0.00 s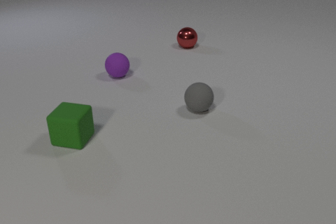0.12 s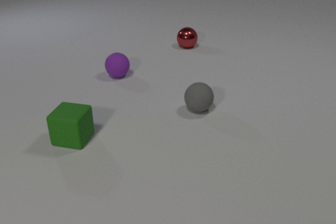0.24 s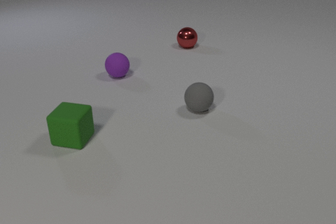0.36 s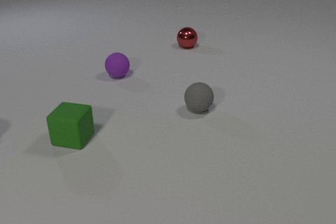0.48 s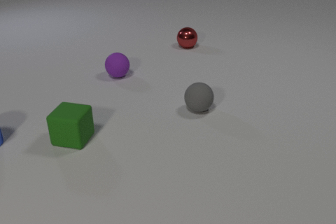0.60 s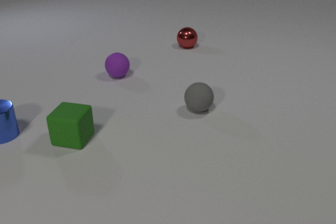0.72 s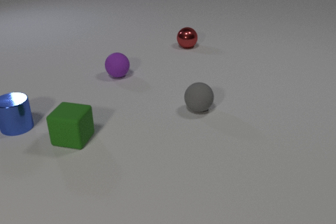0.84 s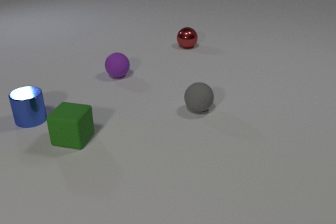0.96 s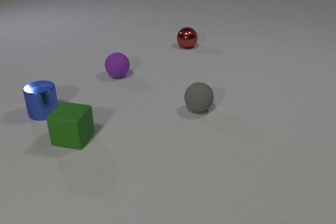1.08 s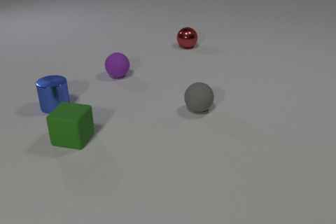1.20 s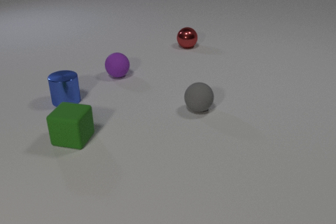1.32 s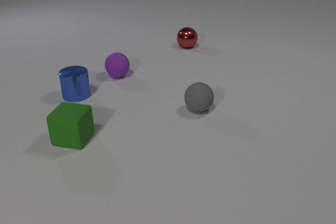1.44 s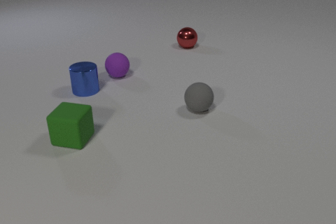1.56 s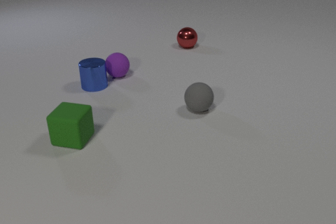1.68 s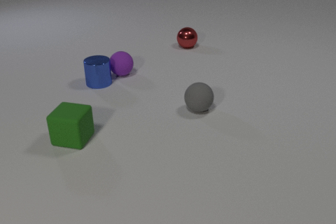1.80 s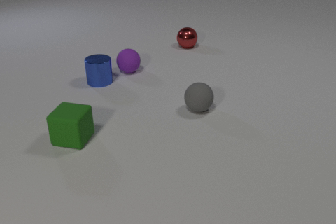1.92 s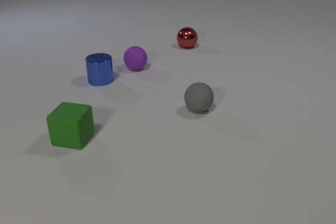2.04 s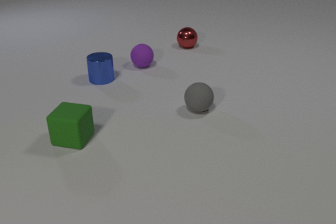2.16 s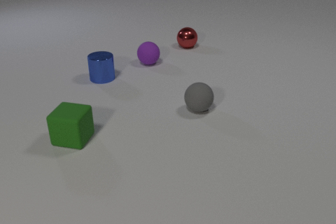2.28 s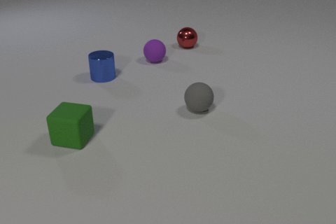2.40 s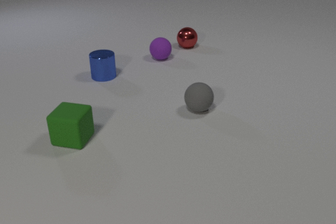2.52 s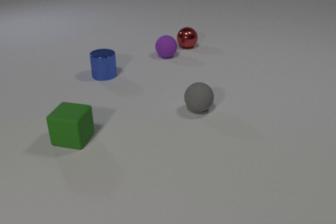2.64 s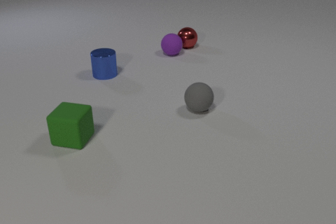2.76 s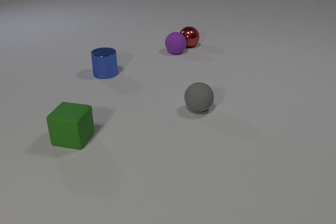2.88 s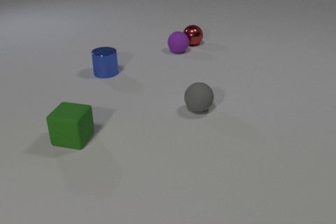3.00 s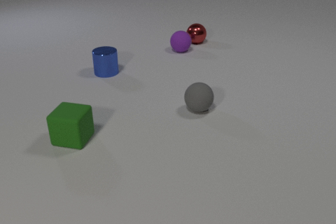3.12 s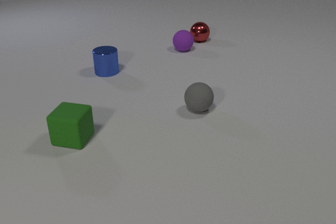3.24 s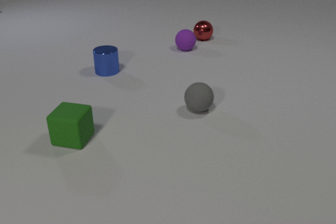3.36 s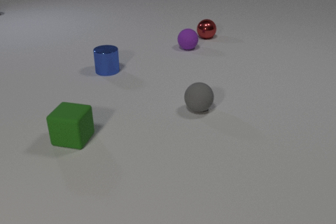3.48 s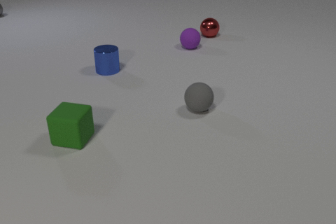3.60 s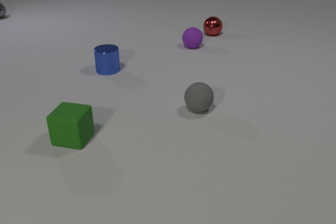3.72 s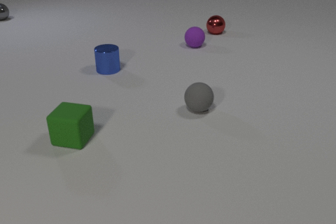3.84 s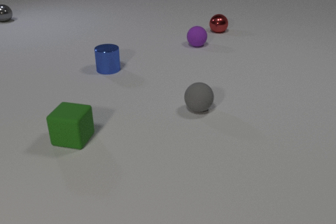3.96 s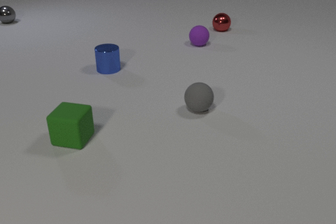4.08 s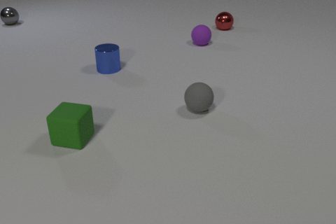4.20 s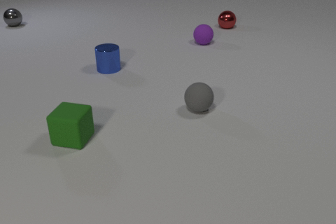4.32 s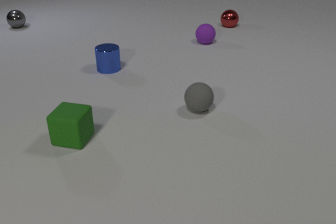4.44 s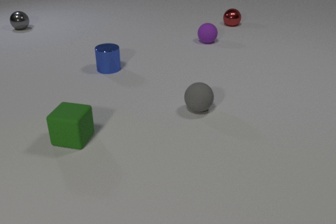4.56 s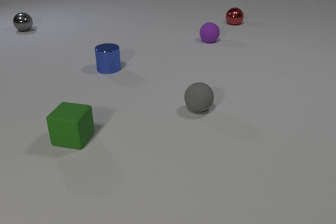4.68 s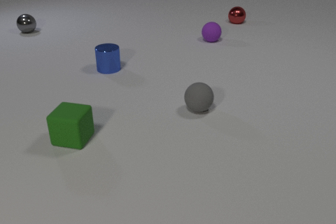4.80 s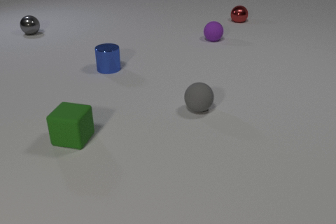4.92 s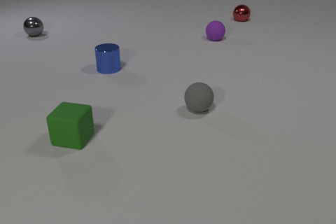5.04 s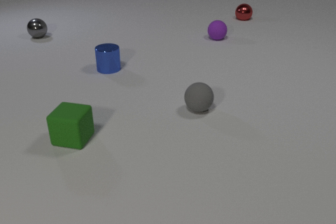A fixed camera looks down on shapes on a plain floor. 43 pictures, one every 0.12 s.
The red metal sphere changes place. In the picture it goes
away from the camera.
0.00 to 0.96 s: The blue metal cylinder comes in at the left edge, slides to the right and away from the camera.
0.96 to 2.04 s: The blue metal cylinder slides away from the camera and to the right. The purple rubber sphere rolls to the right and away from the camera. The blue metal cylinder and the purple rubber sphere collide.
2.04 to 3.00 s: The blue metal cylinder slides away from the camera. The purple rubber sphere rolls away from the camera and to the right. The red metal sphere rolls away from the camera and to the right. The purple rubber sphere and the red metal sphere collide.
3.00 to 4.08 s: The blue metal cylinder slides away from the camera. The purple rubber sphere rolls away from the camera and to the right. The red metal sphere rolls away from the camera and to the right. The gray metal sphere comes in at the left edge, rolls toward the camera and to the right.
4.08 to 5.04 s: The purple rubber sphere rolls away from the camera and to the right. The red metal sphere rolls away from the camera and to the right. The gray metal sphere rolls toward the camera and to the right.
What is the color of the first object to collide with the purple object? blue.
What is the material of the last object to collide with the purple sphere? metal.
What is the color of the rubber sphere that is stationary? gray.
